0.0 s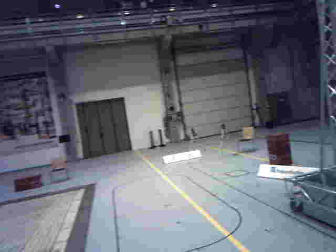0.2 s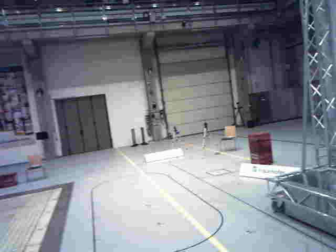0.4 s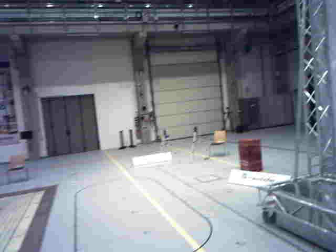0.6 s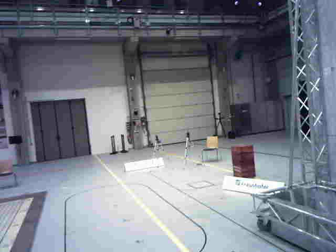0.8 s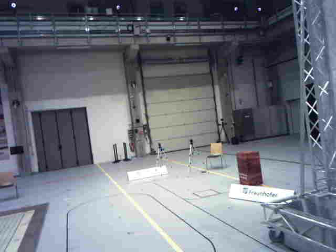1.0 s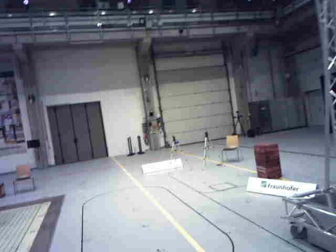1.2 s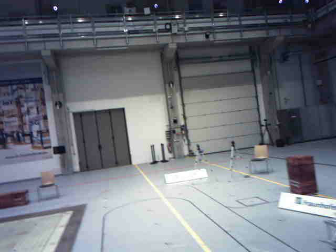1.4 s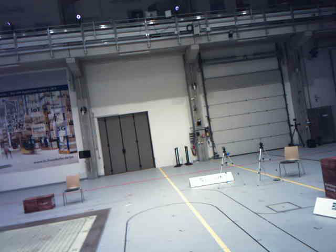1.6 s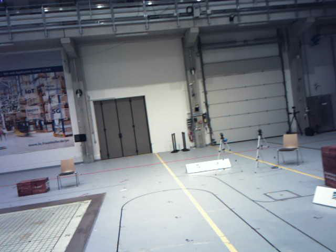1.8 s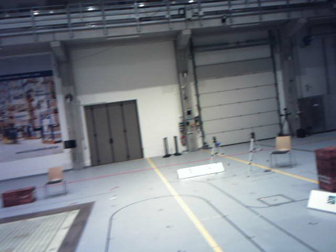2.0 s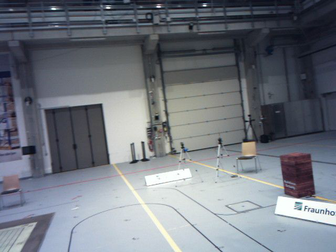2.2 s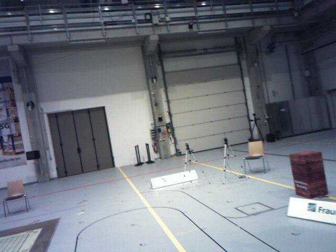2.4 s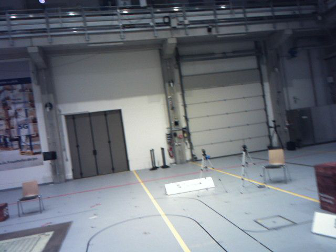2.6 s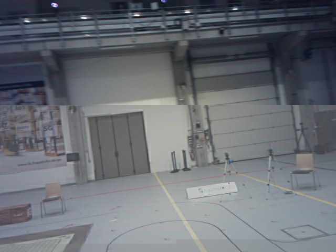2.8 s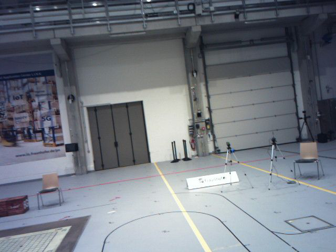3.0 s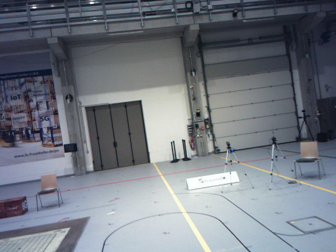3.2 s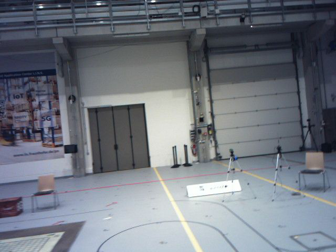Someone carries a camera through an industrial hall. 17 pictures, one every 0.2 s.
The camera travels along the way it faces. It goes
forward.
0.0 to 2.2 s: The camera travels forward, about 2 m, so what stands in front looms larger.
2.2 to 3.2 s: The camera travels forward, about 1 m, so what stands in front looms larger. It gains speed.
The film runs forward here.
